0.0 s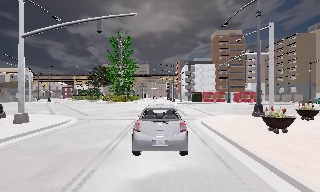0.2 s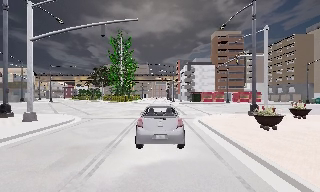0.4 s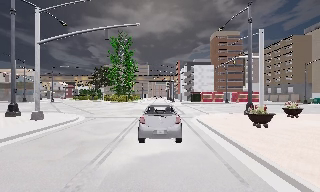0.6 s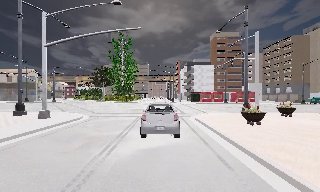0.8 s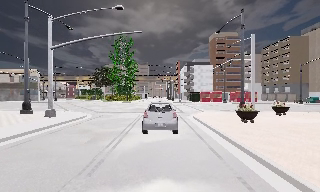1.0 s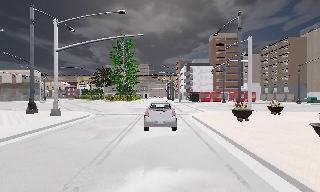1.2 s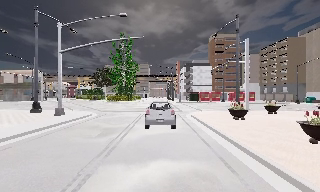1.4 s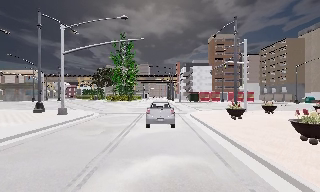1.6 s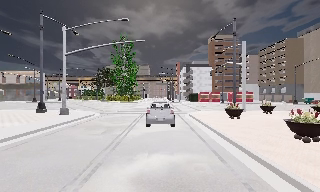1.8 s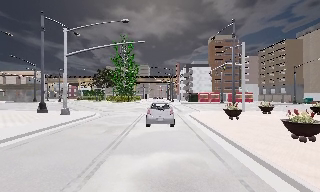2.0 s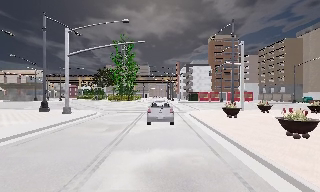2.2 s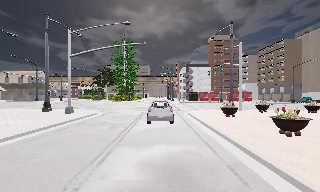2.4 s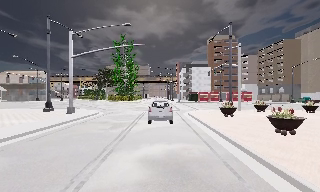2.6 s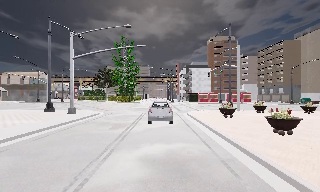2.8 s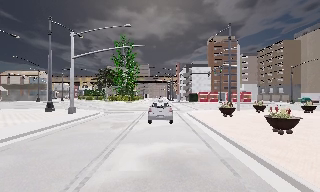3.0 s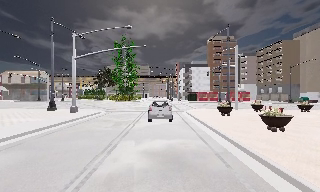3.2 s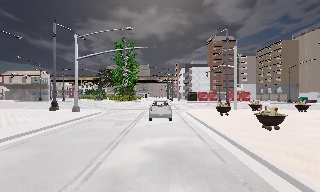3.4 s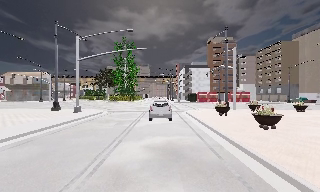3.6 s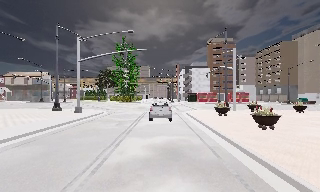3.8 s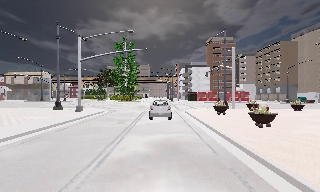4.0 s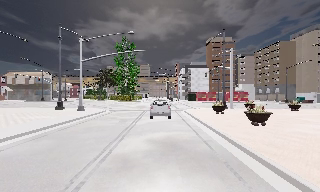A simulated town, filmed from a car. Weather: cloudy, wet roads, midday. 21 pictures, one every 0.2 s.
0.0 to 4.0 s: The camera travels backward, about 7 m, so what stands in front gets smaller. It loses speed.
The film runs backward here.
